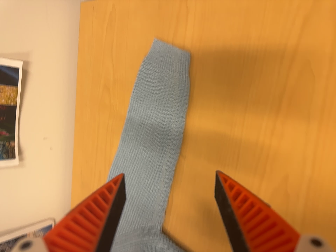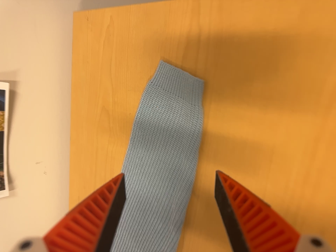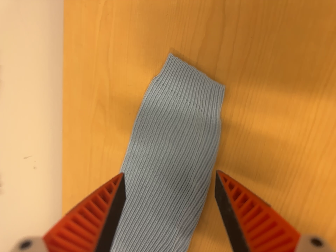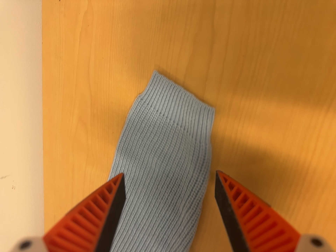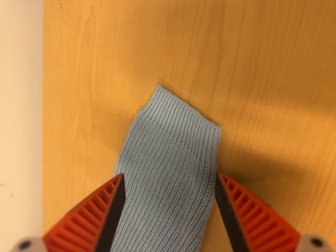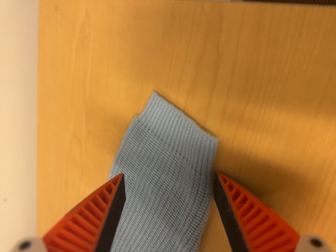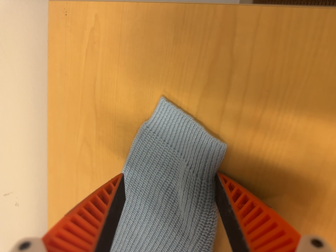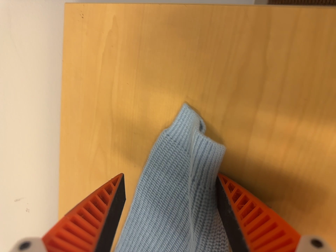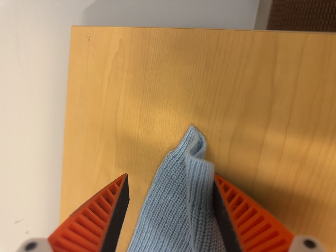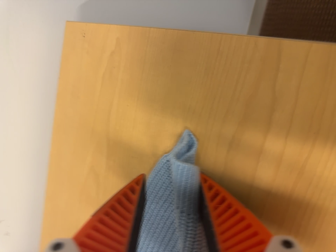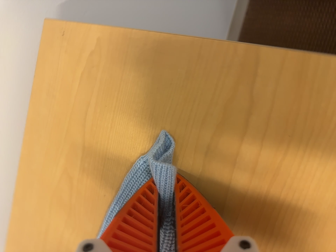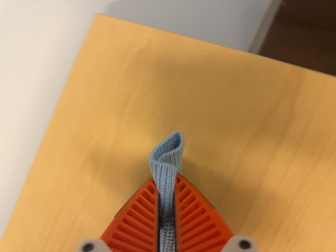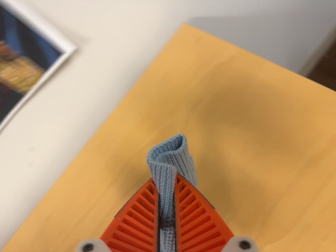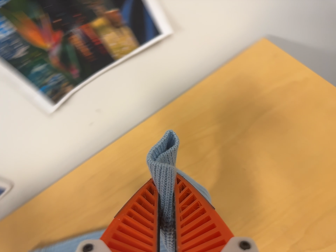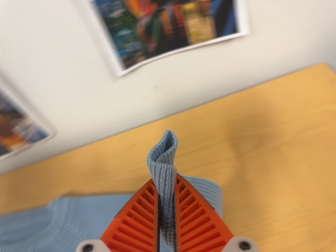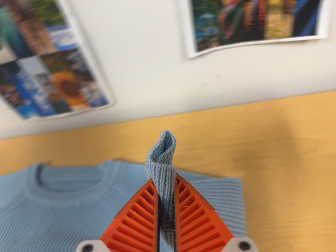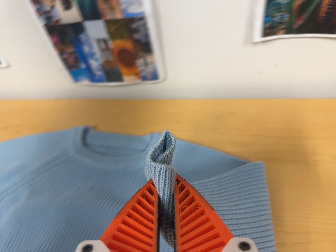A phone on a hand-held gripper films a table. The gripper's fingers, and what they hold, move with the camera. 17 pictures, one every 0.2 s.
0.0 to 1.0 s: The camera travels forward and toward the top of its view, about 22 cm, so what stands in front looms larger.
1.0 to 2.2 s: The camera travels to its left, about 8 cm. Its aim tips toward the top of its view by about 10 degrees, and the scene shifts downward. It rolls about its line of sight by about 15 degrees, and the scene rotates clockwise.
2.2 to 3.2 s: The camera swings to its left by about 15 degrees, and the scene slides to the right. It travels to its left and toward the bottom of its view, about 36 cm, so close, fixed things drift to the right. It rolls about its line of sight by about 65 degrees, and the scene rotates clockwise.
The film runs forward here.
